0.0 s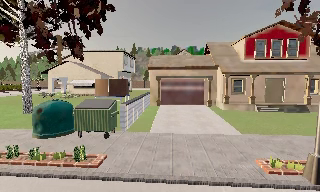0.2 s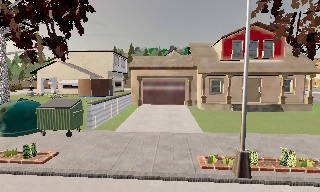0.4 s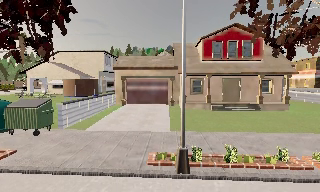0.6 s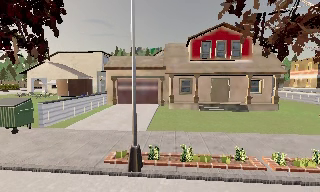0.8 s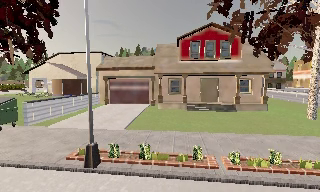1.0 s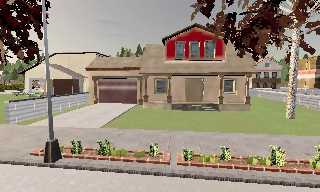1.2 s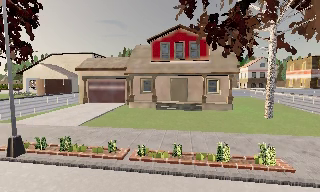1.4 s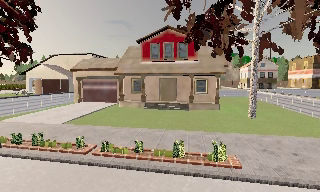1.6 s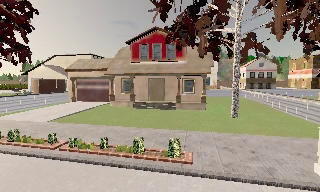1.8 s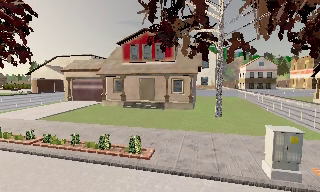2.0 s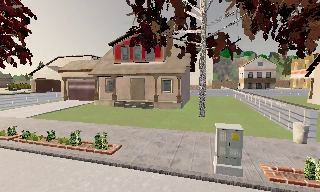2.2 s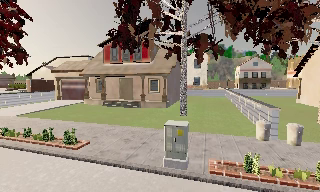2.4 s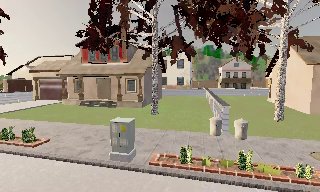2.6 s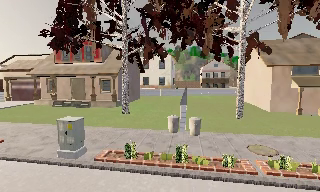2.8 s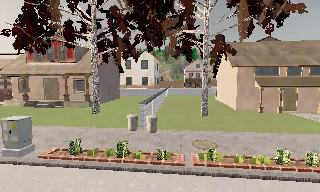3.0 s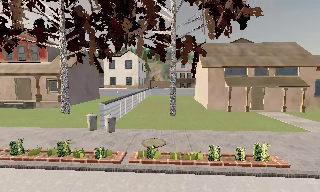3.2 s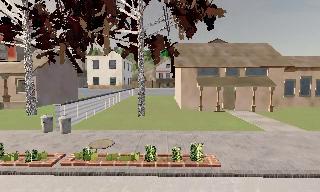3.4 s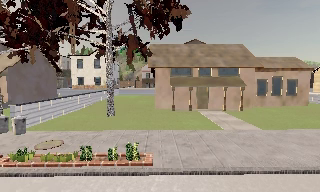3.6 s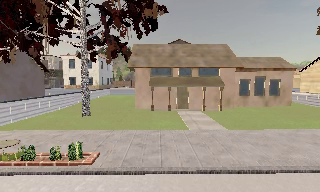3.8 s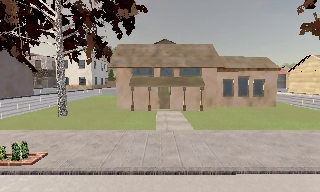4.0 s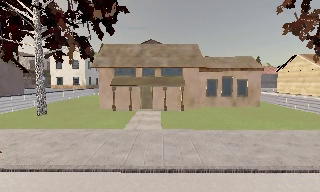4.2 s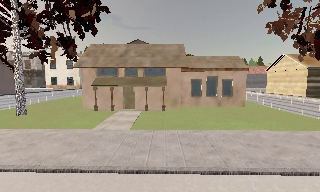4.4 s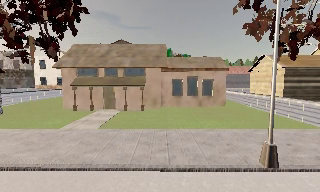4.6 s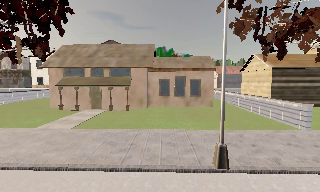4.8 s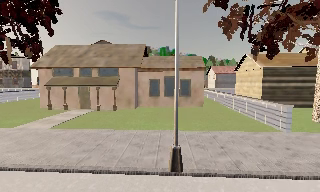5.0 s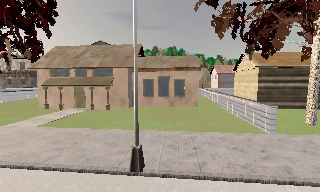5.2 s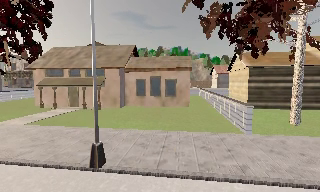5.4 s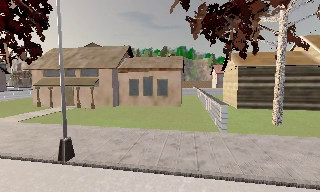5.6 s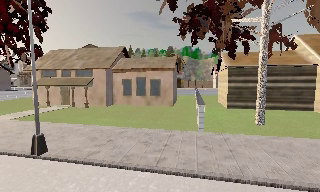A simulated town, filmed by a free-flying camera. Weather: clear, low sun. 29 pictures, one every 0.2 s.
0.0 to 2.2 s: The camera pans to its left, which is counterclockwise from overhead, by about 10 degrees. It travels to its right, about 18 m, so close, fixed things drift to the left.
2.2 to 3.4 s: The camera swings to its right by about 20 degrees, and the scene slides to the left. It travels to its right, about 10 m, so close, fixed things drift to the left.
3.4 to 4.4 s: The camera travels to its right, about 9 m, so close, fixed things drift to the left.
4.4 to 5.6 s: The camera pans to its left, which is counterclockwise from overhead, by about 10 degrees. It travels to its right, about 9 m, so close, fixed things drift to the left.
The film runs forward here.
